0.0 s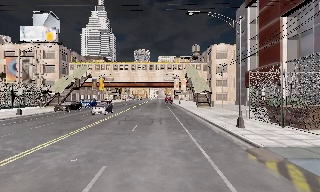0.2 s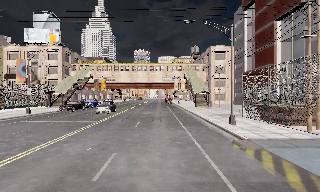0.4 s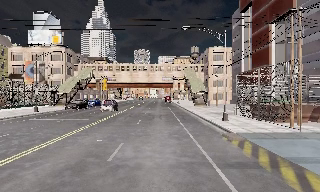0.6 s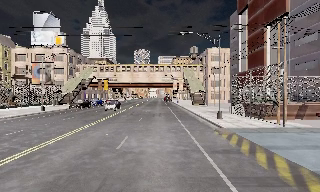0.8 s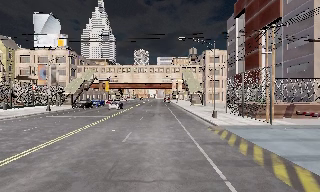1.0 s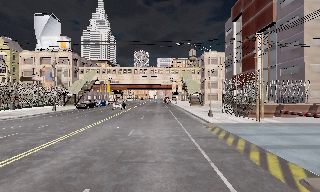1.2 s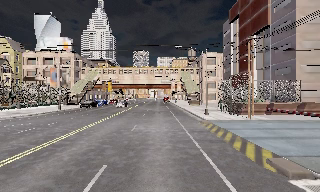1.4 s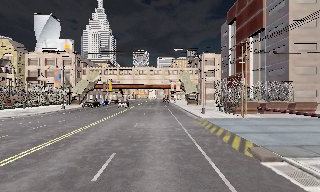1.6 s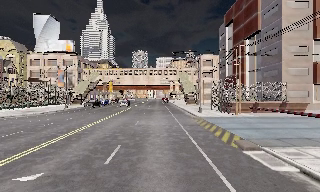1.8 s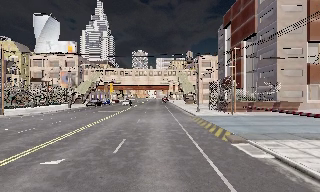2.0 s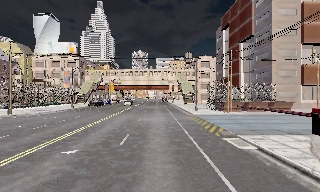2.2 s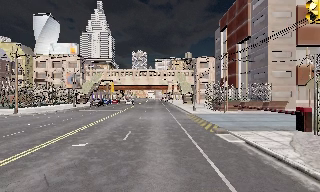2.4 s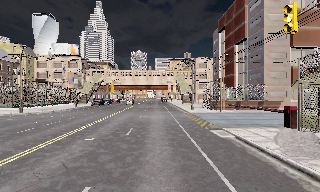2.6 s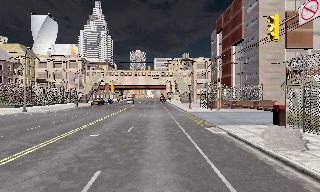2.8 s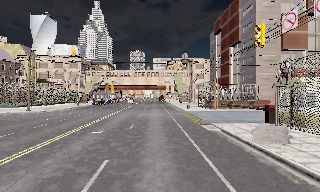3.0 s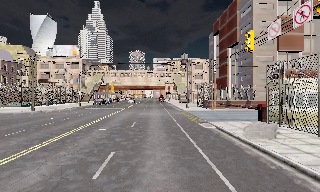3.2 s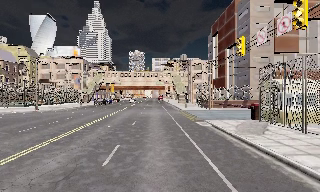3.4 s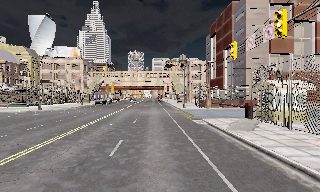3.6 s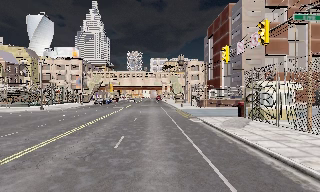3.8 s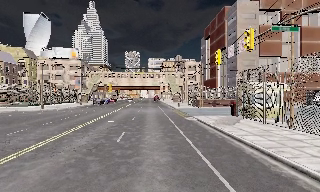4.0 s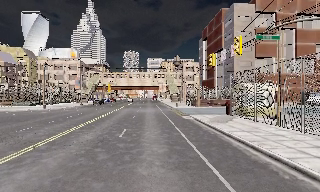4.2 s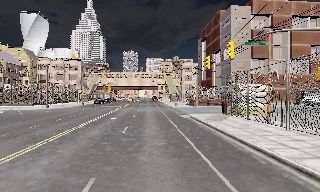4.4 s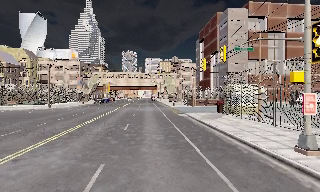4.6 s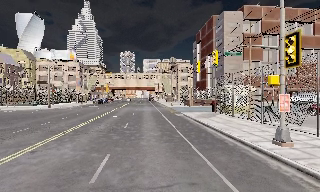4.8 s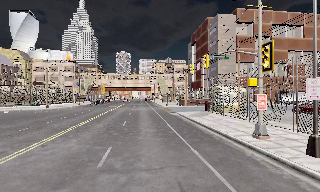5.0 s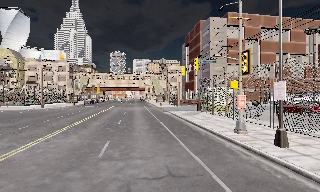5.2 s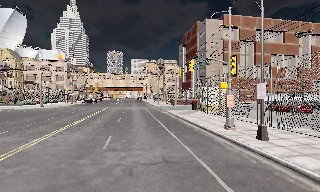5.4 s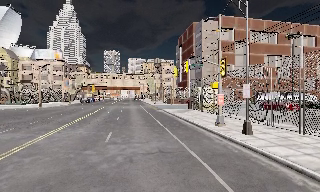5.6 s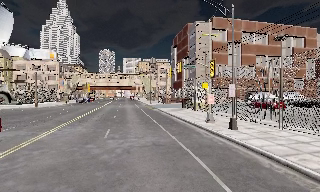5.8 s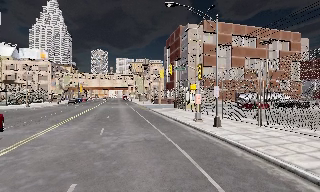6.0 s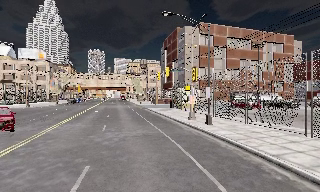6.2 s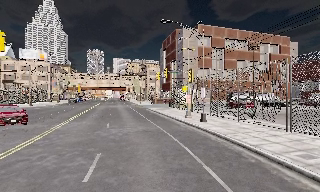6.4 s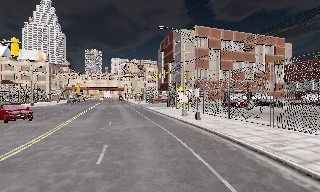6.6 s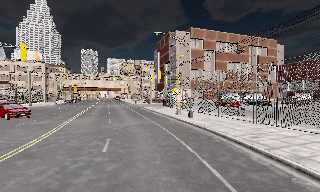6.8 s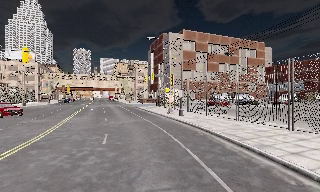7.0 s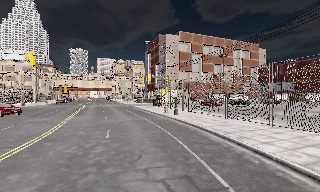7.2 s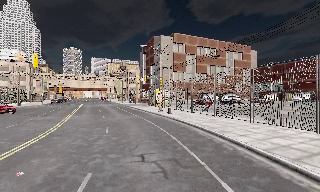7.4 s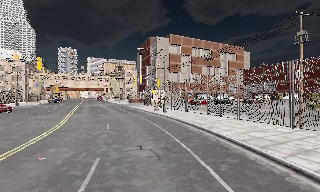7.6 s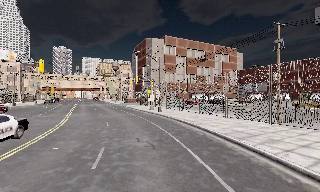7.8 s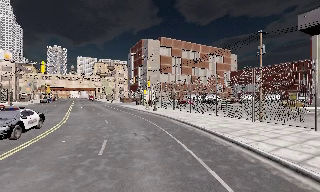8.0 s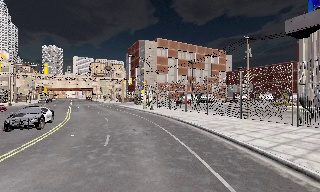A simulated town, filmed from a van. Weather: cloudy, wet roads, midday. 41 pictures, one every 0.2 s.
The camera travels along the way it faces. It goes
backward.
0.0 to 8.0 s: The camera swings to its right by about 30 degrees, and the scene slides to the left. It travels backward, about 40 m, so what stands in front gets smaller.
The film runs backward here.
